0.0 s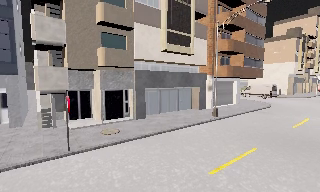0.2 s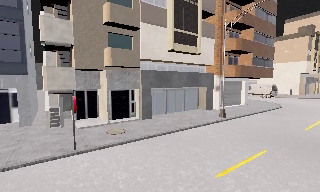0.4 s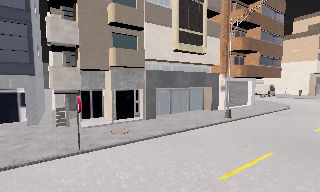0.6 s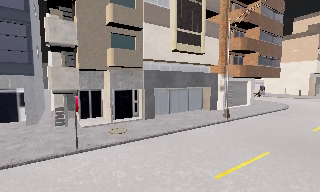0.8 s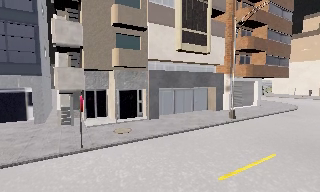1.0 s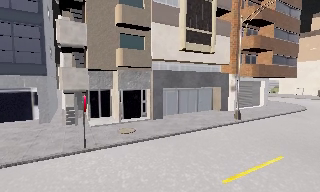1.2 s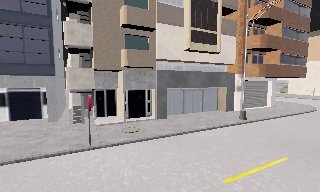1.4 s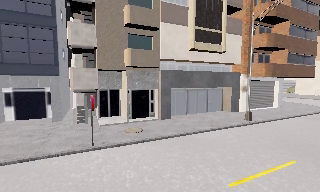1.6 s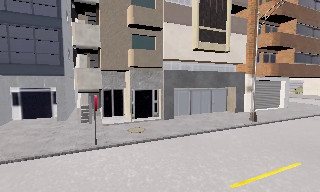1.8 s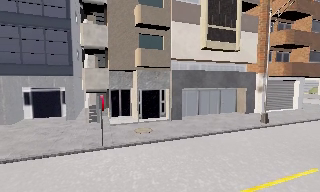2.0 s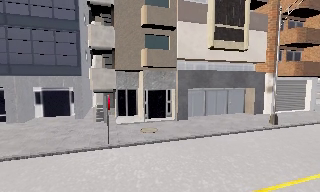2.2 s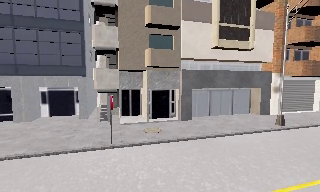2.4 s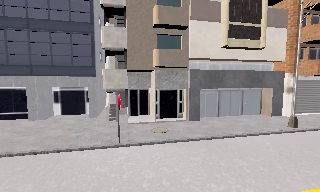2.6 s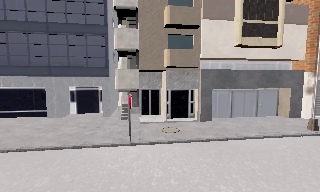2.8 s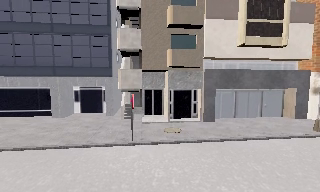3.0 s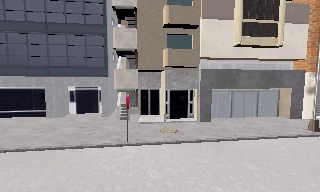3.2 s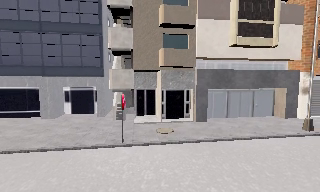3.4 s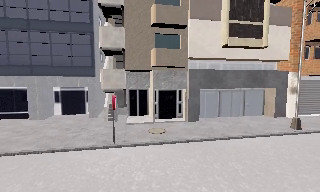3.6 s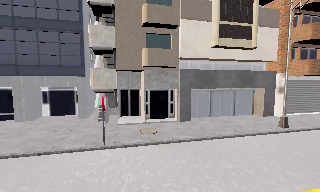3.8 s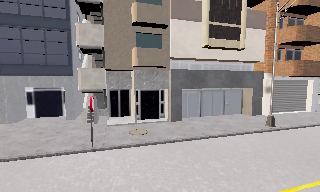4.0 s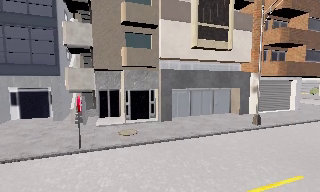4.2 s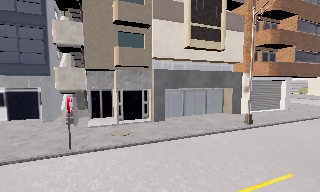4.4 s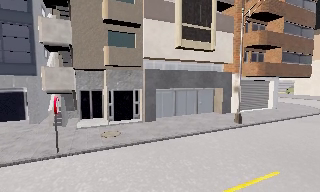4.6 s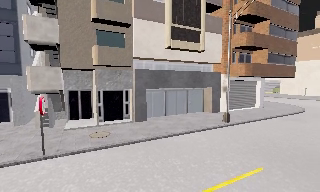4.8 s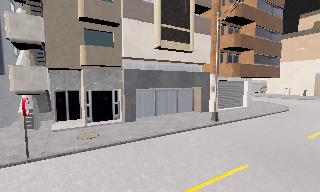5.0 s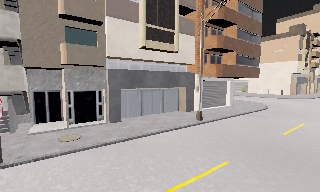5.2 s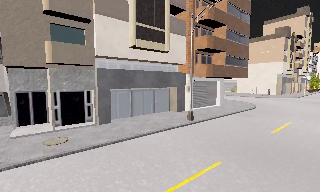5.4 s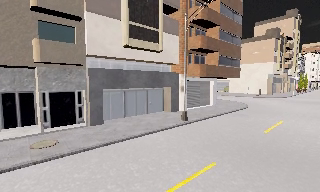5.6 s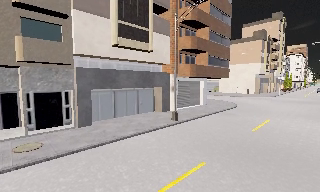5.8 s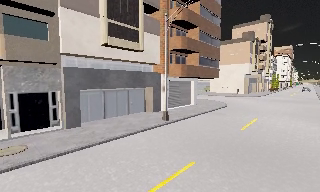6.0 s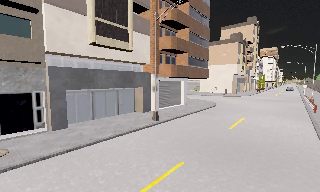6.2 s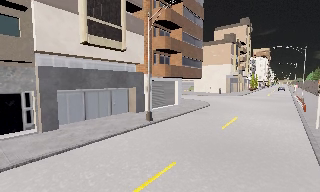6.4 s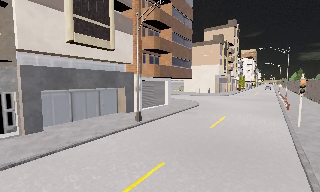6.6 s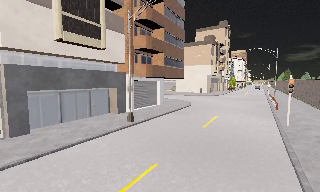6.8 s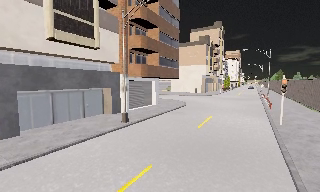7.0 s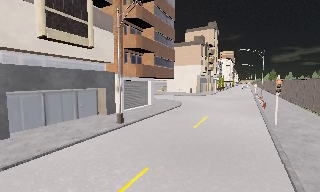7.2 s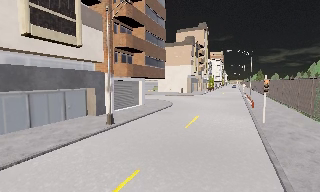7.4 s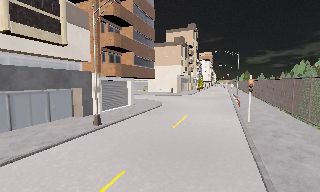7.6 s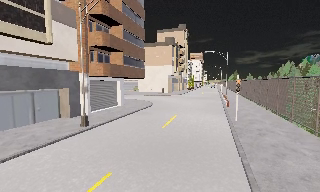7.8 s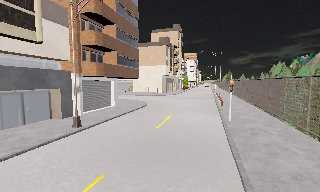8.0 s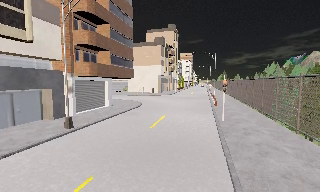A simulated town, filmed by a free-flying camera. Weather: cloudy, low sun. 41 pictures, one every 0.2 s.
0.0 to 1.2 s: The scene slides to the right, as the camera pans about 10 degrees to its left. It travels to its right, about 0.5 m.
1.2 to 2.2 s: The scene slides to the right, as the camera pans about 10 degrees to its left.
2.2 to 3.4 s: The camera travels to its right, about 0.5 m.
3.4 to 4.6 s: The scene slides to the left, as the camera pans about 15 degrees to its right. It travels to its right, about 0.5 m, so close, fixed things drift to the left.
4.6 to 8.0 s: The camera swings to its right by about 45 degrees, and the scene slides to the left. It travels to its right and forward, about 1.5 m, so close, fixed things drift to the left.
The film runs forward here.
